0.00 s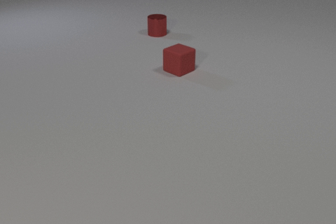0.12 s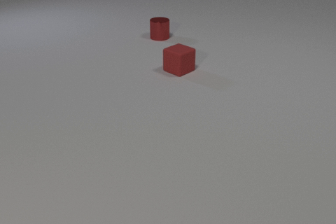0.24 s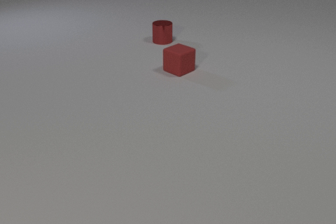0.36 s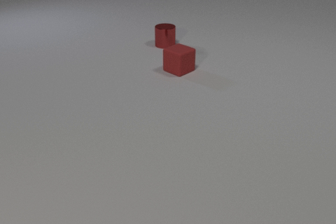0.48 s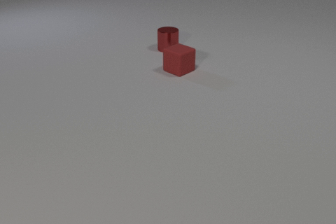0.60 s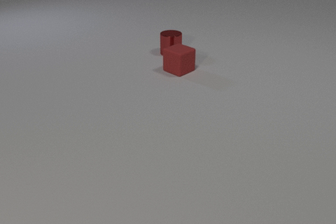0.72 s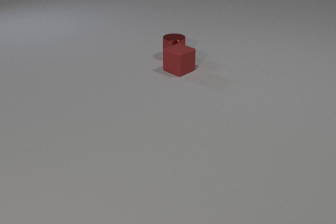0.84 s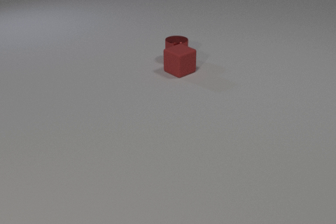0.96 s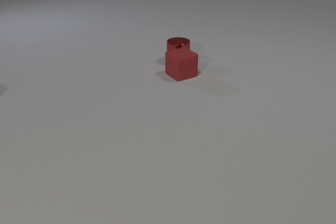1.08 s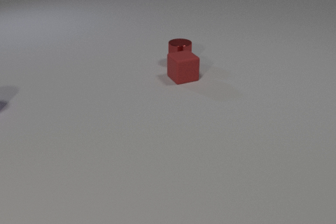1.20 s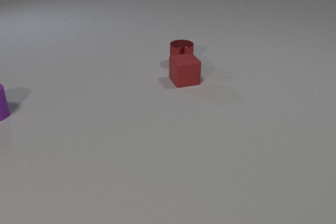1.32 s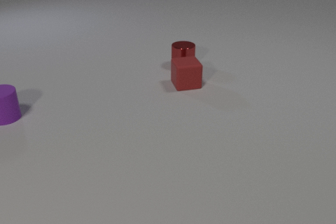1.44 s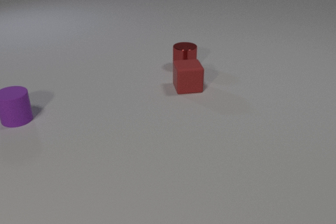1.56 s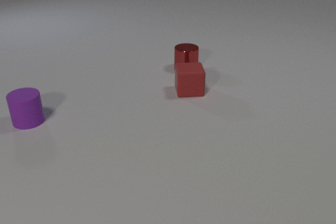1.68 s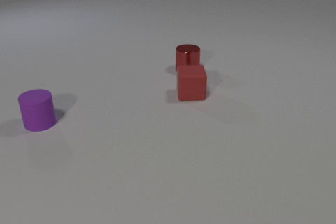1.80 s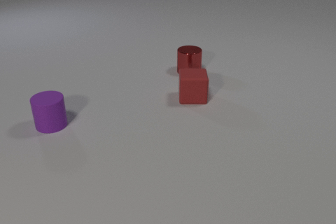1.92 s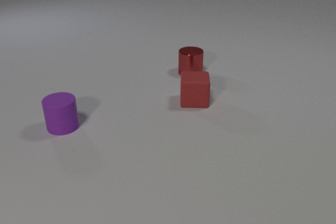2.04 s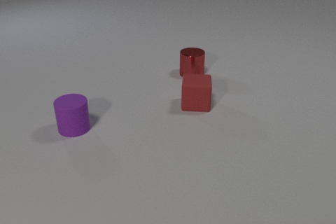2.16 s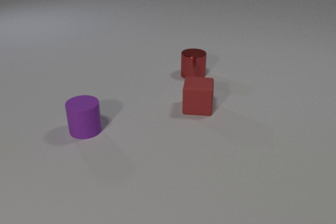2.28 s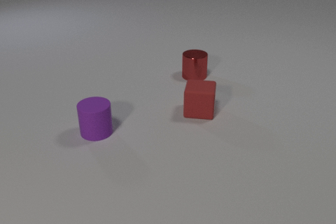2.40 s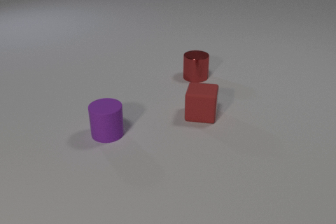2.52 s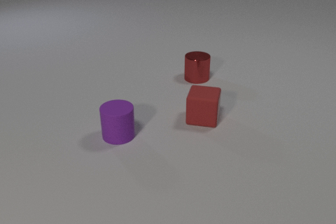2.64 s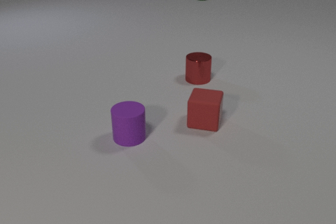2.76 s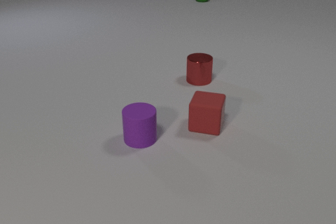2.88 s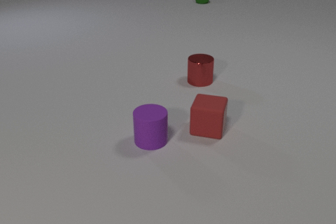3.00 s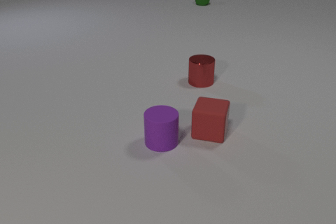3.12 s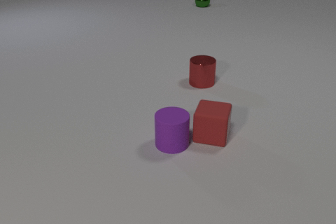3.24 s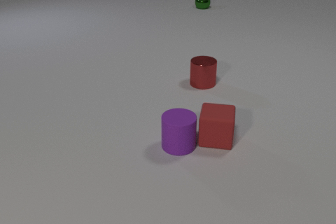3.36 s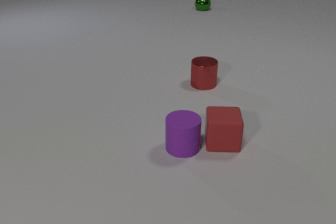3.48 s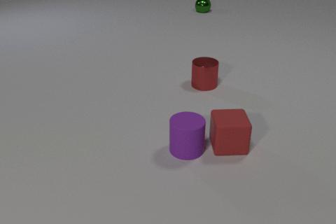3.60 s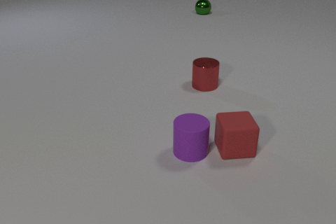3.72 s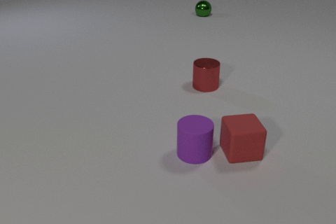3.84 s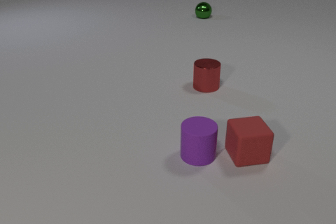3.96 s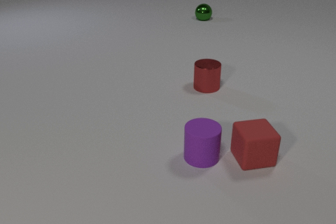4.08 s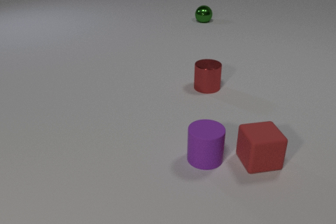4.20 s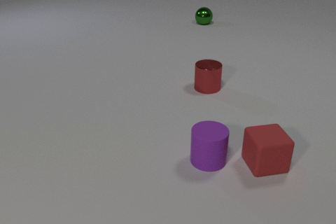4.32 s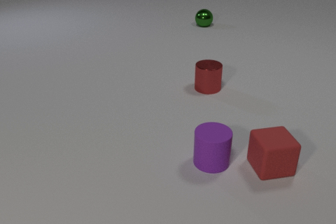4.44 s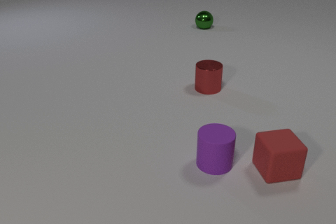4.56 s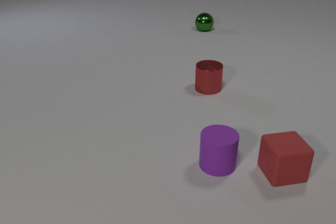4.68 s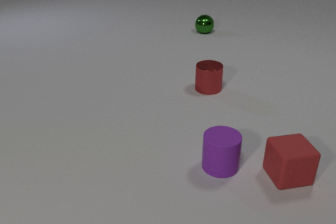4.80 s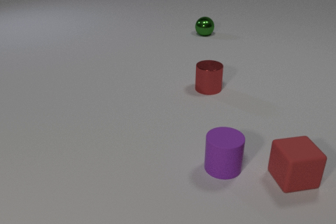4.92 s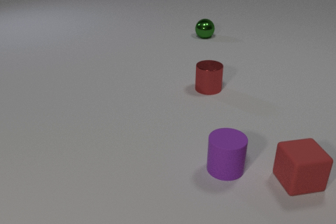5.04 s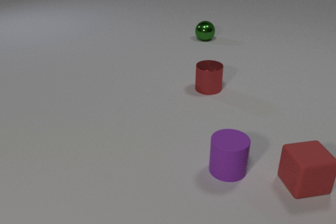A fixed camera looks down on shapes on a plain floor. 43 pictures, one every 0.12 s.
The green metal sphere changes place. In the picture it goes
toward the camera.
The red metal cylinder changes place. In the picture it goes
toward the camera.
0.00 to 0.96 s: The red metal cylinder slides toward the camera. The red rubber cube slides toward the camera. The red metal cylinder and the red rubber cube collide.
0.96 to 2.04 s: The red metal cylinder slides toward the camera and to the right. The red rubber cube slides toward the camera, spins clockwise seen from above by about 30 degrees, its near face sliding to the left. The purple rubber cylinder comes in at the left edge, slides to the right and toward the camera.
2.04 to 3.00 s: The red metal cylinder slides toward the camera and to the right. The red rubber cube slides toward the camera. The green metal sphere comes in at the top edge, rolls toward the camera. The purple rubber cylinder slides to the right and toward the camera.
3.00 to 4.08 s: The red metal cylinder slides toward the camera and to the right. The red rubber cube slides to the right and toward the camera, spins counterclockwise seen from above by about 30 degrees, its near face sliding to the right. The green metal sphere rolls toward the camera. The purple rubber cylinder slides to the right and toward the camera. The red rubber cube and the purple rubber cylinder collide.
4.08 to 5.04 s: The red rubber cube slides to the right and toward the camera. The green metal sphere rolls toward the camera. The purple rubber cylinder slides to the right and toward the camera.
What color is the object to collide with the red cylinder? red.
How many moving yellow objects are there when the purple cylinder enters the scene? 0.
How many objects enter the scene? 2.
